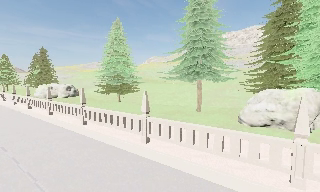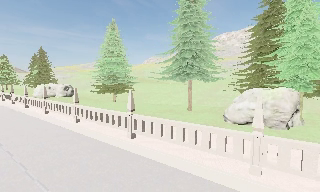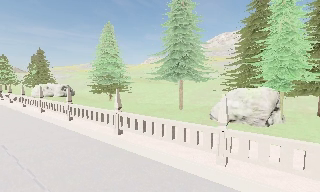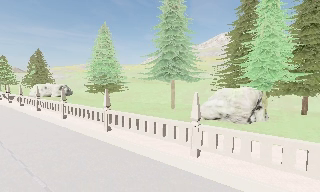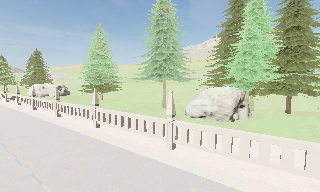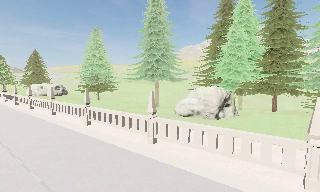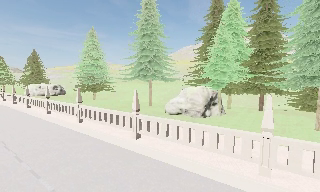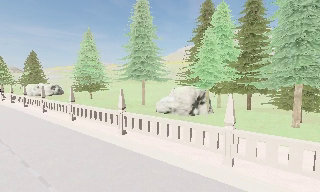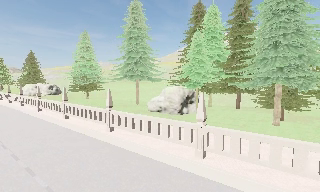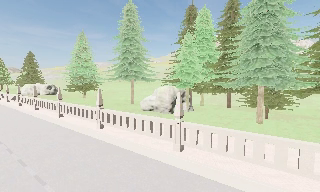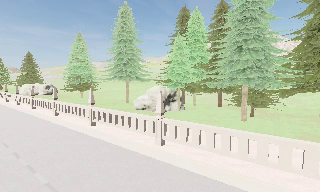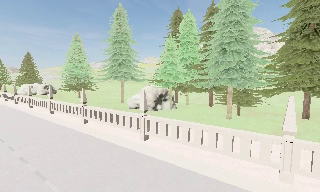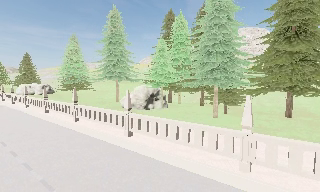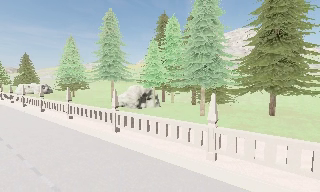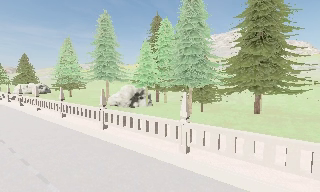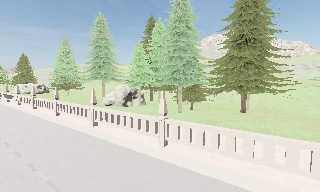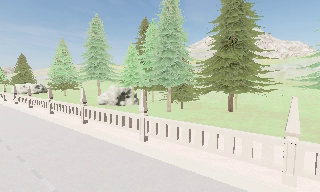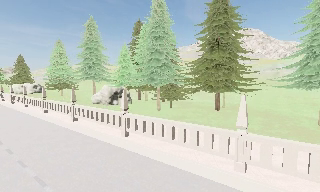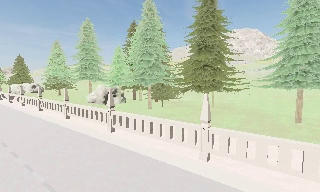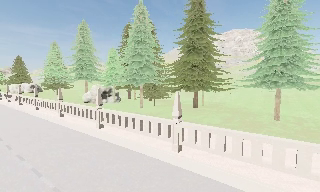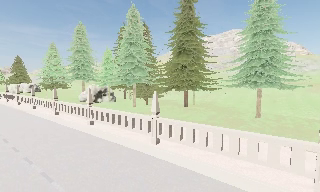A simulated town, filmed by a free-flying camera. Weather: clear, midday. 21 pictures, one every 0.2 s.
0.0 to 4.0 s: The camera travels to its right and backward, about 25 m, so close, fixed things drift to the left.
The film runs backward here.
